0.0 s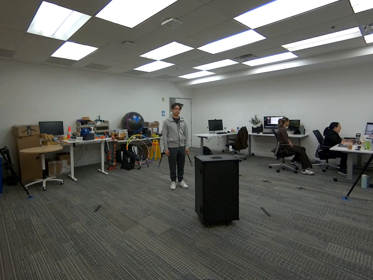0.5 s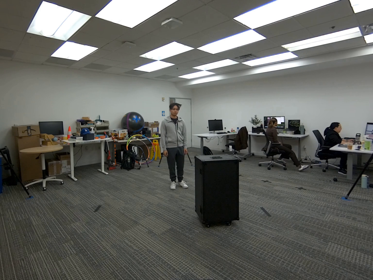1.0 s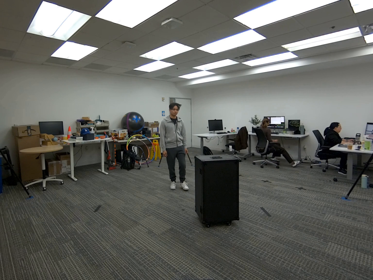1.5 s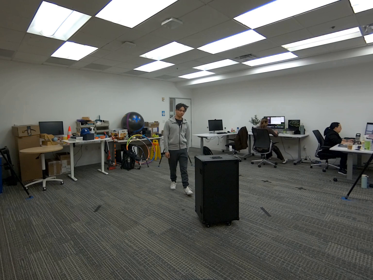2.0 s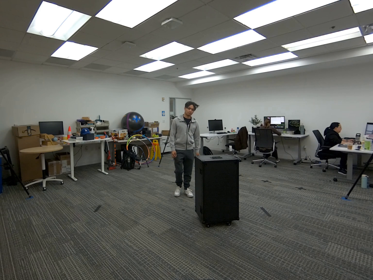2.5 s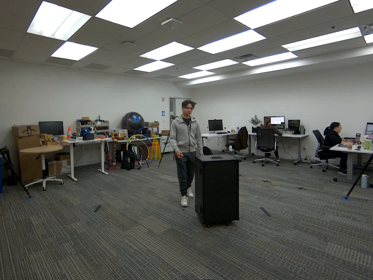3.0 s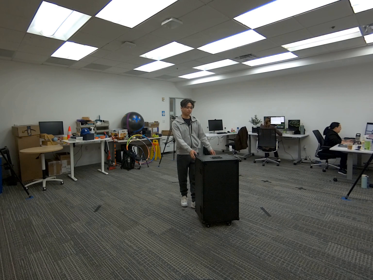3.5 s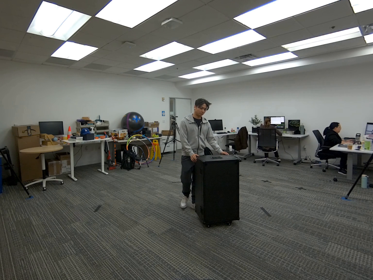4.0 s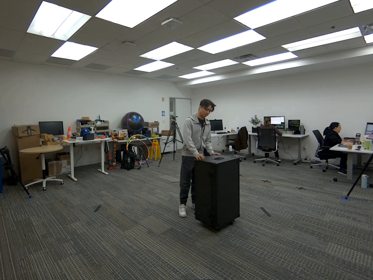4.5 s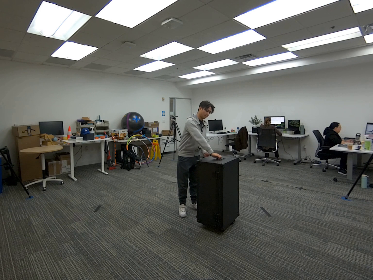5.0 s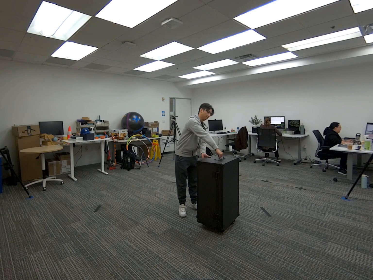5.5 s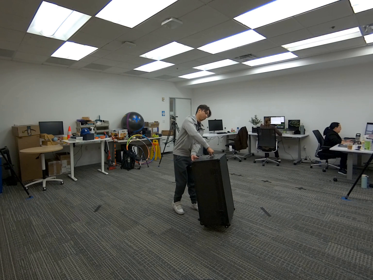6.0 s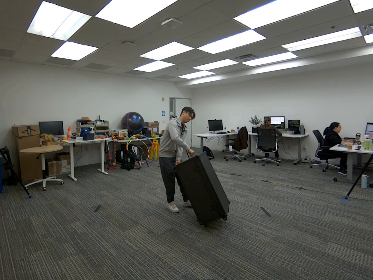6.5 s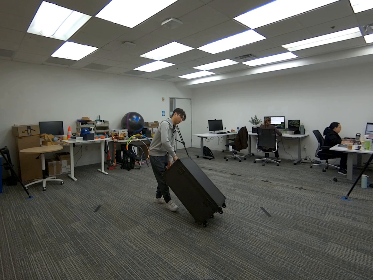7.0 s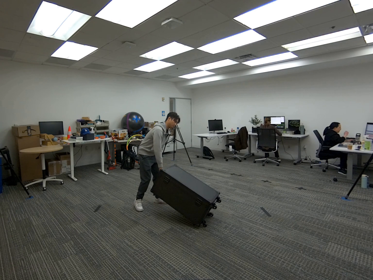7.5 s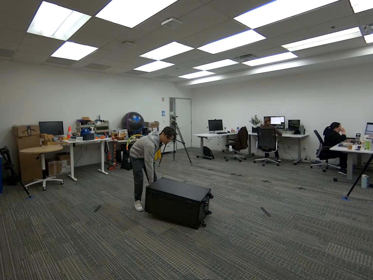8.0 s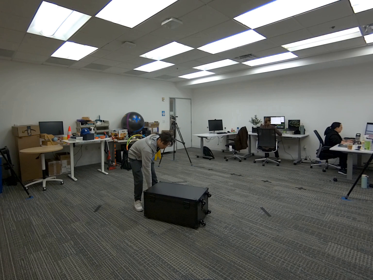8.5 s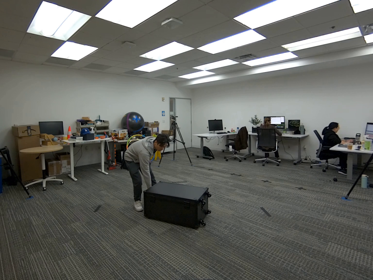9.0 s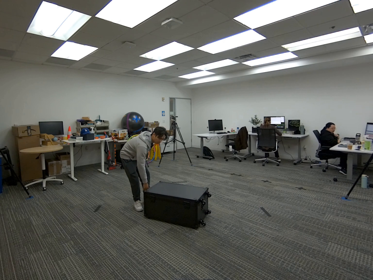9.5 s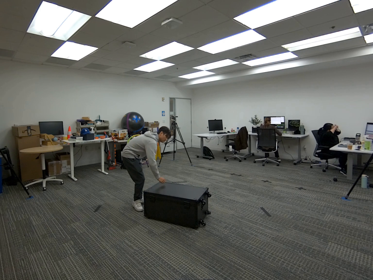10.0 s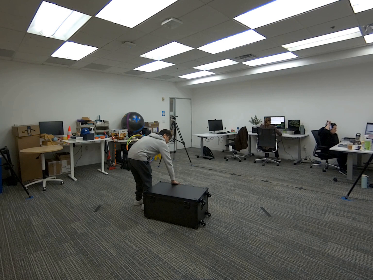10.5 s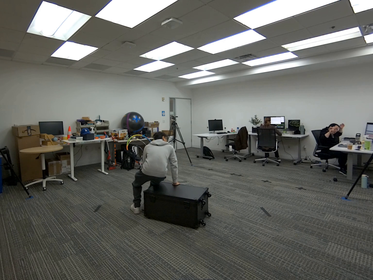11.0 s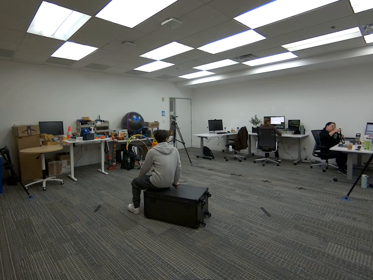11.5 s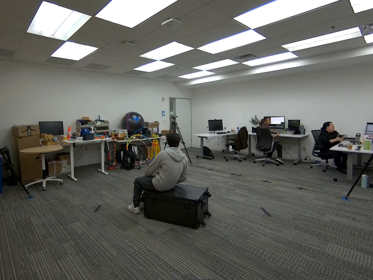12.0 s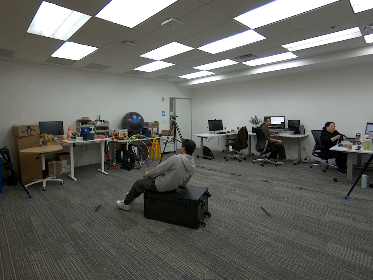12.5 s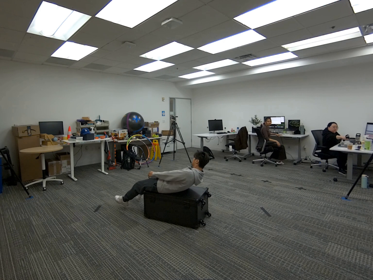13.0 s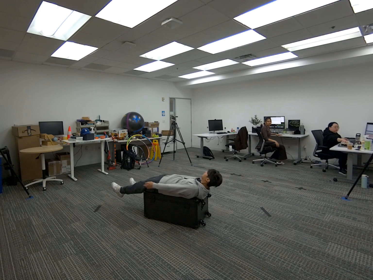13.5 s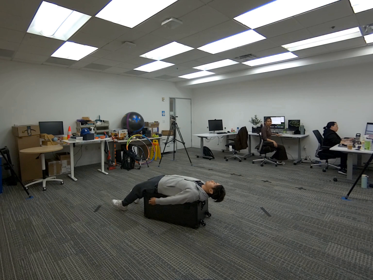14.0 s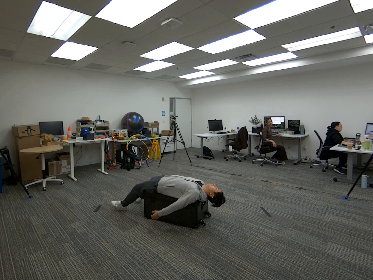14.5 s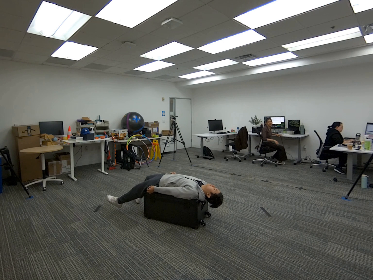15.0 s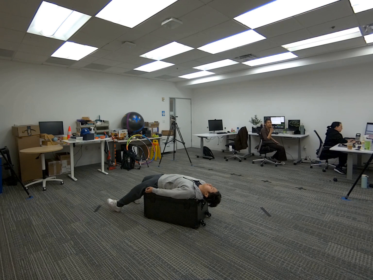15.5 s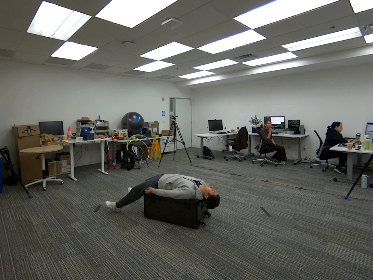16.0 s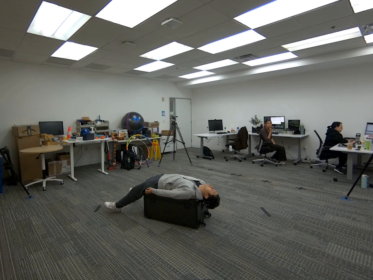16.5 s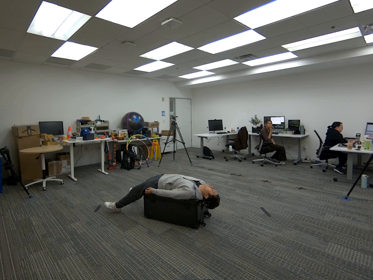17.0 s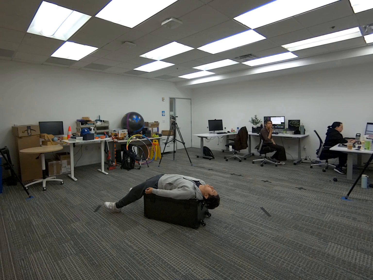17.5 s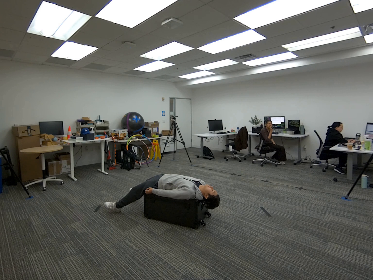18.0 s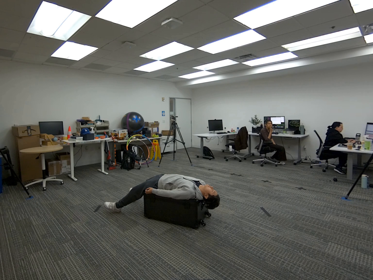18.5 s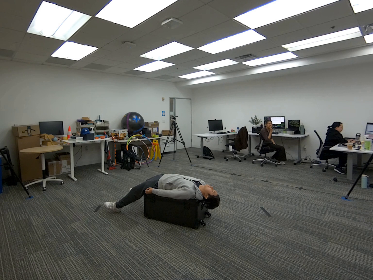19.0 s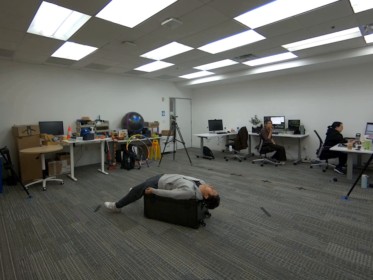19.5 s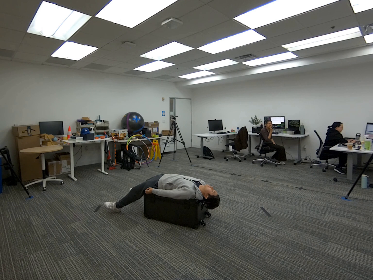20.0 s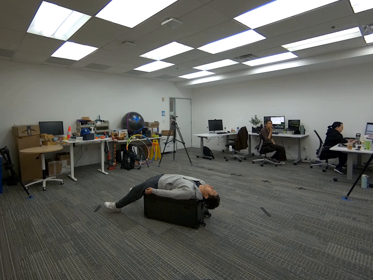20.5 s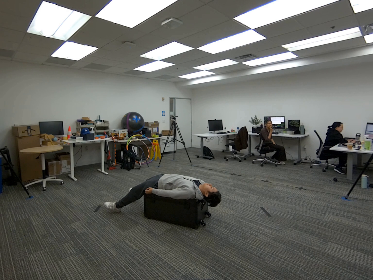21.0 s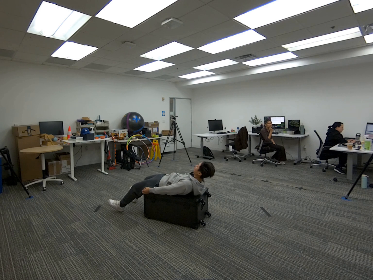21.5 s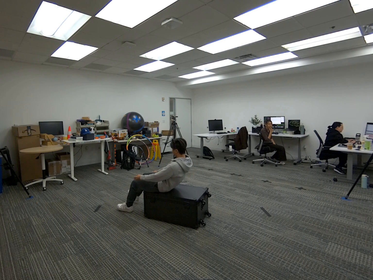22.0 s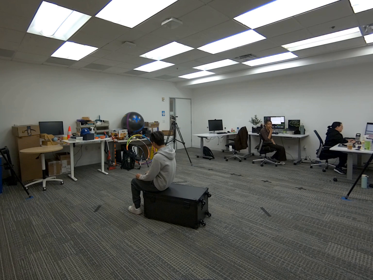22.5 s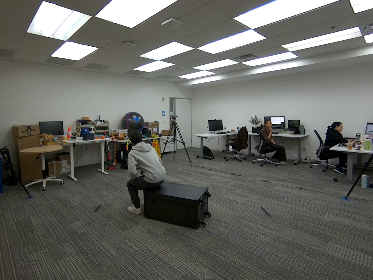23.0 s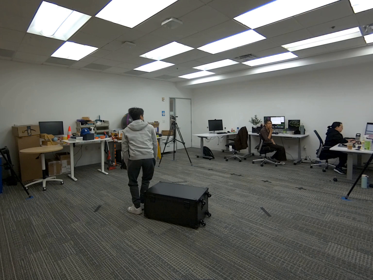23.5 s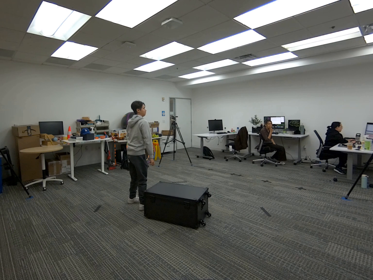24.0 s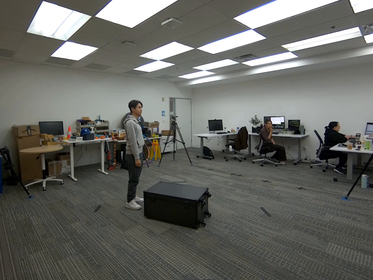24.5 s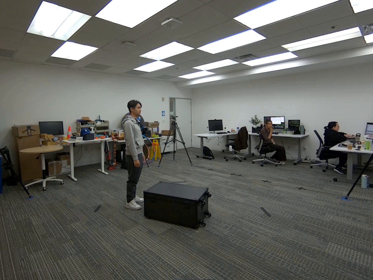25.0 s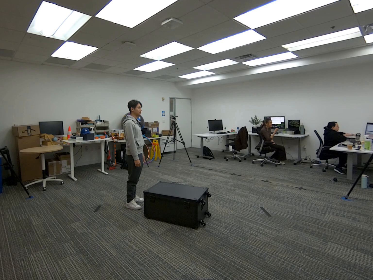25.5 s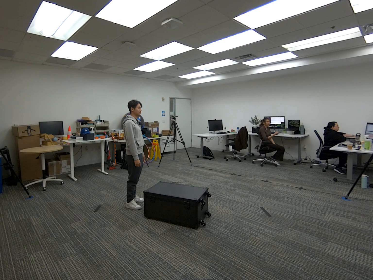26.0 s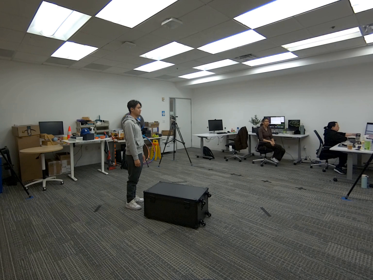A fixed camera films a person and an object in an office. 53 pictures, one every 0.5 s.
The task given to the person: Walk over to the G1 Box and place the box on its side and proceed lay on the G1 Box.
